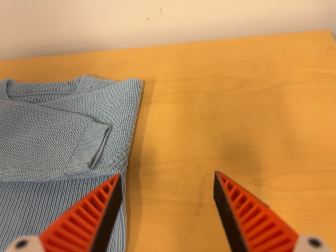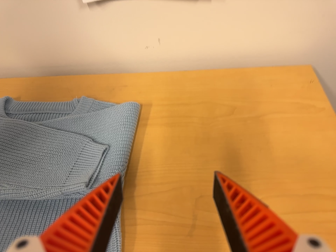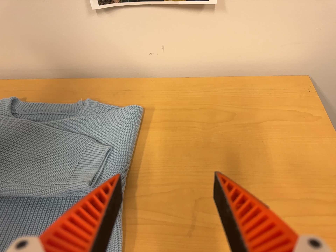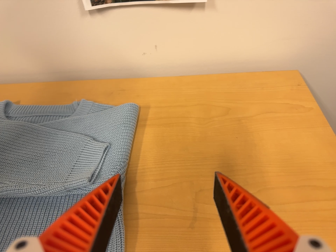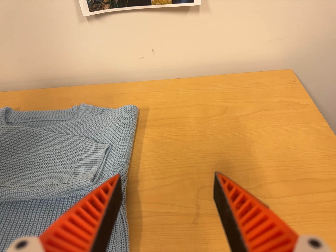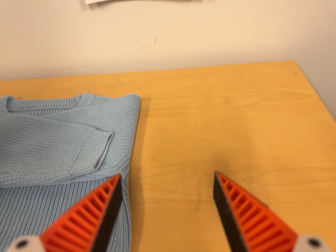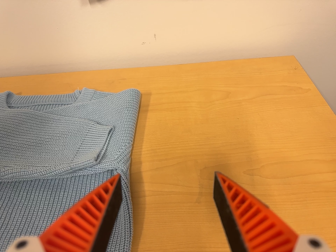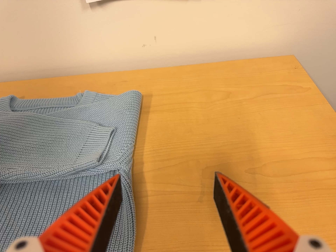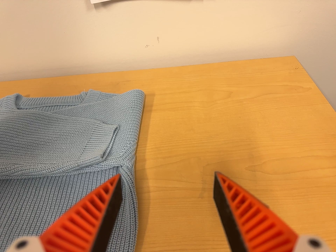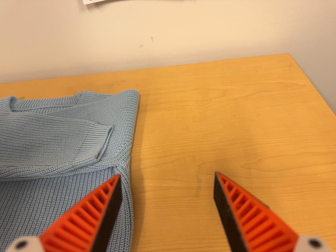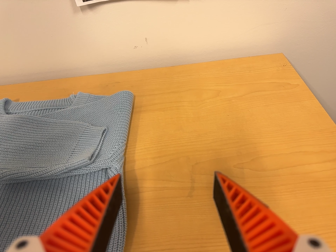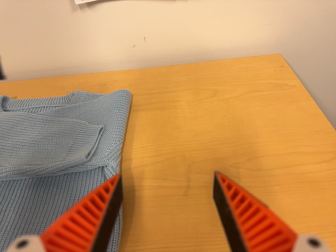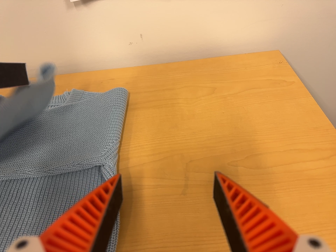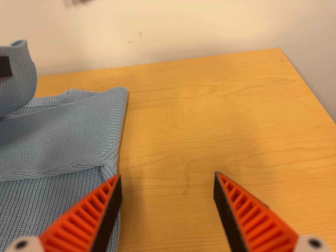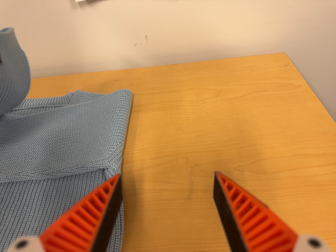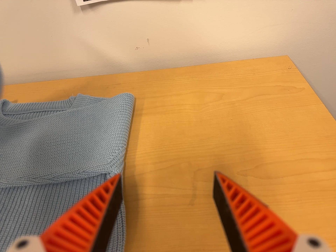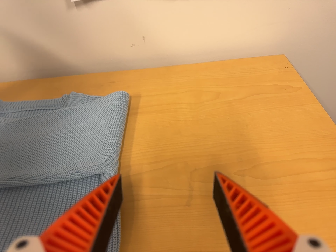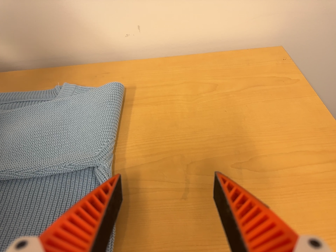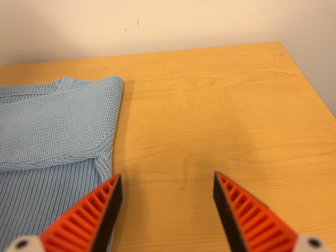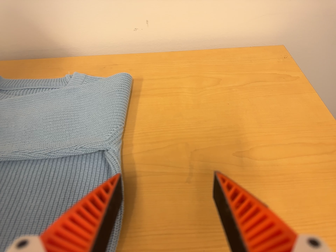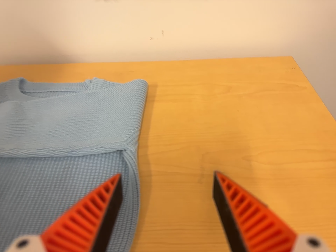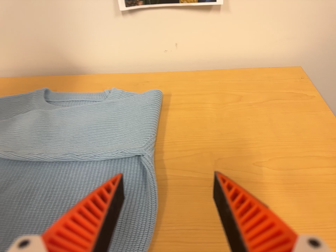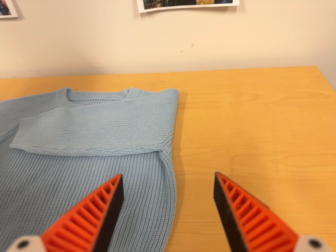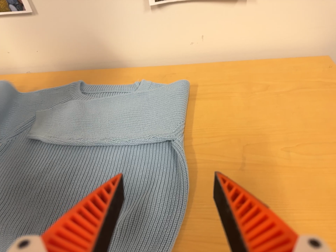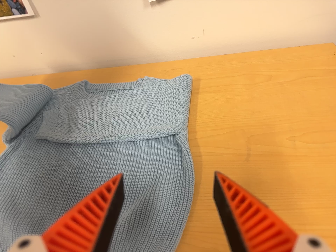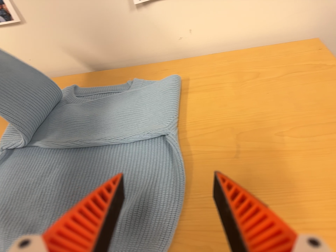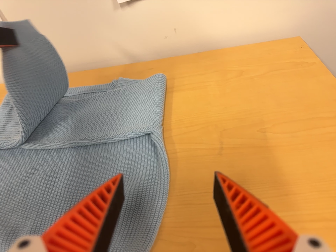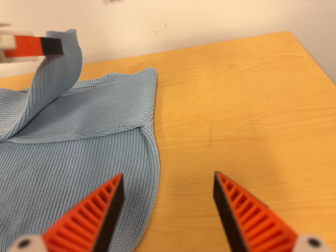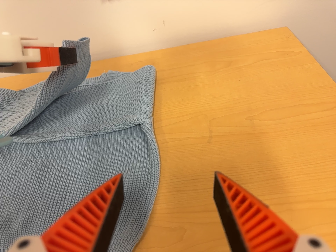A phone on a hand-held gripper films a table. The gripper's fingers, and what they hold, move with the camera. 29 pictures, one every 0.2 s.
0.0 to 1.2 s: The camera travels toward the bottom of its view, backward and to its left, about 9 cm. Its aim tips toward the top of its view by about 10 degrees.
1.2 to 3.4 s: The camera shifts only a little, or ends up much as it began.
3.4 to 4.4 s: The camera travels backward and to its left, about 10 cm, so what stands in front gets smaller.
4.4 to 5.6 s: The camera shifts only a little, or ends up much as it began.
The film runs backward here.
